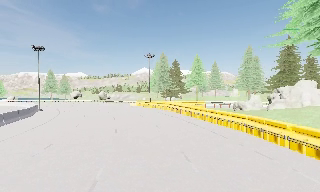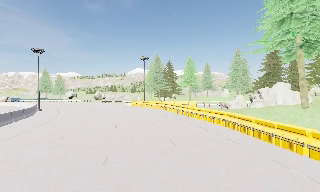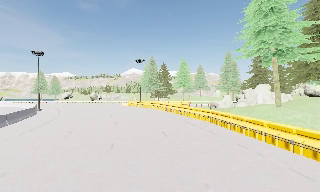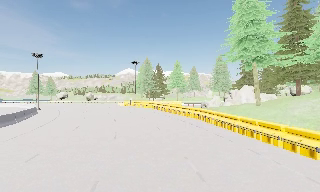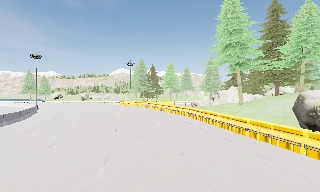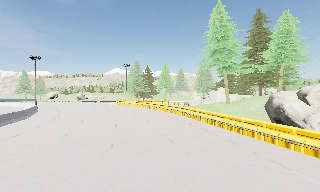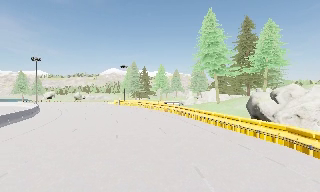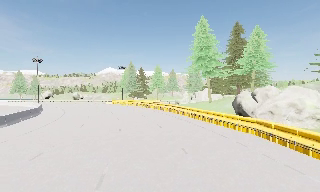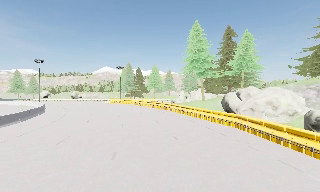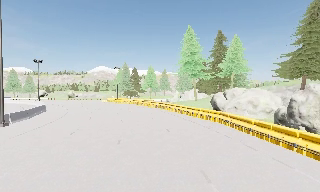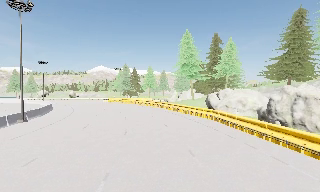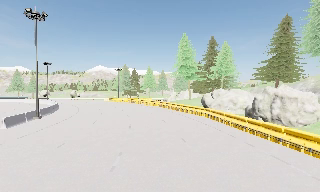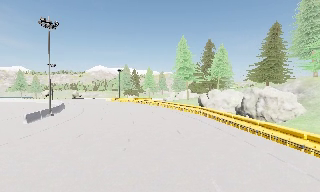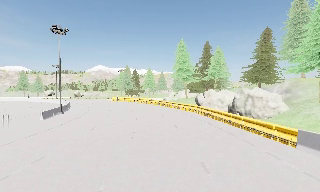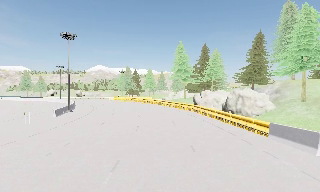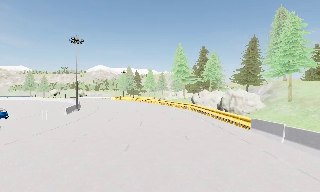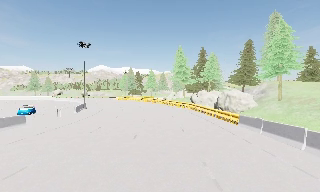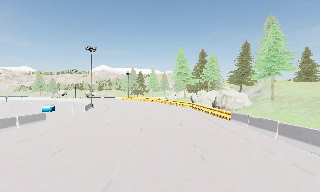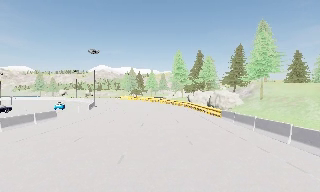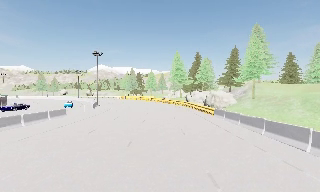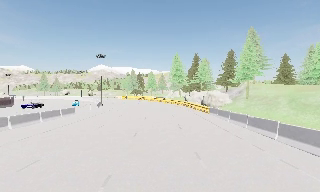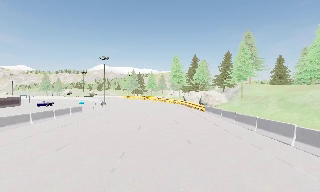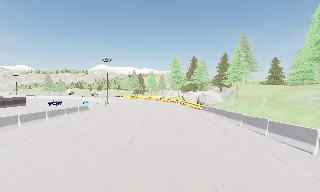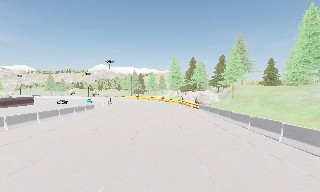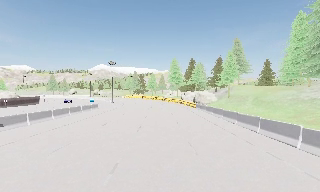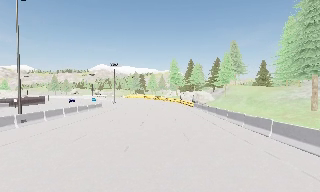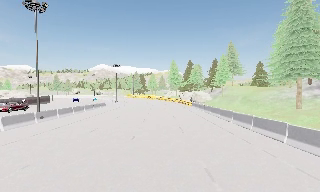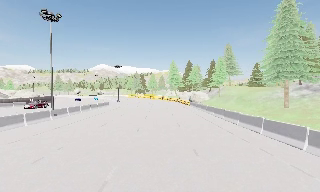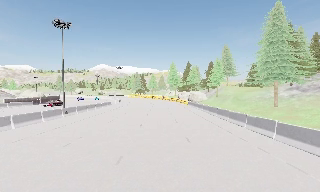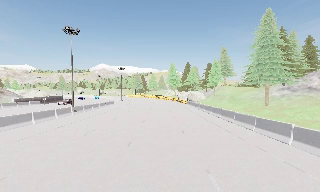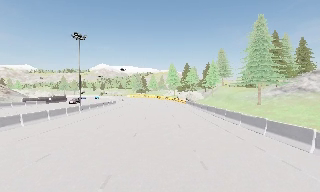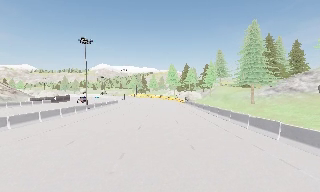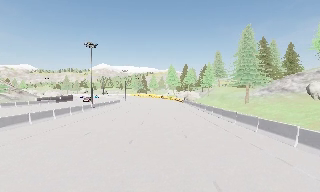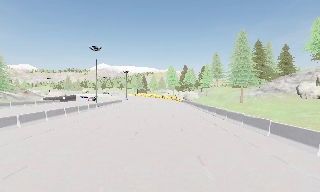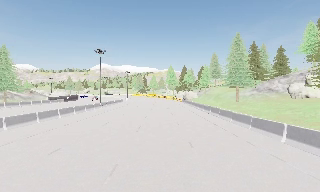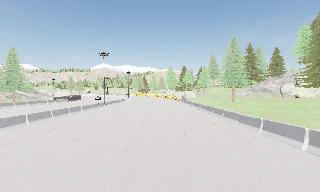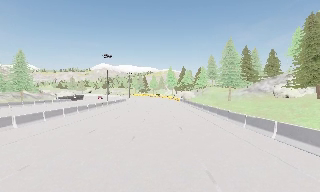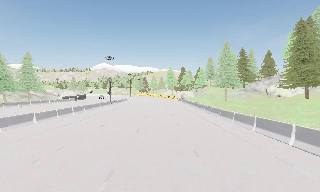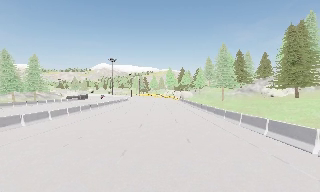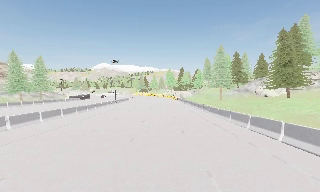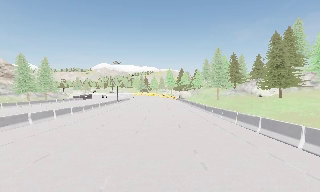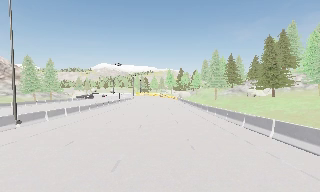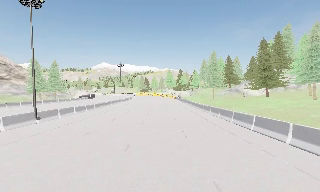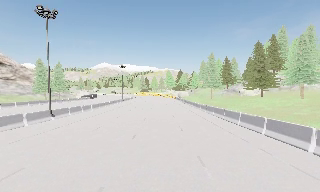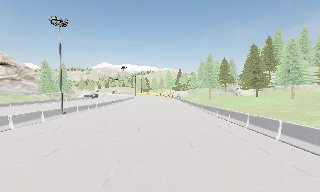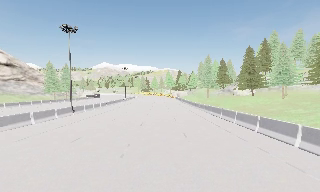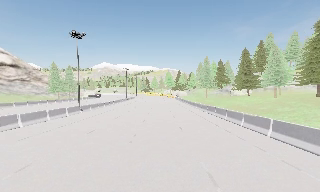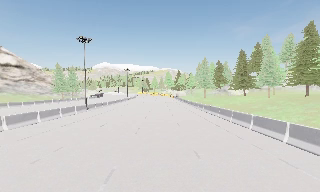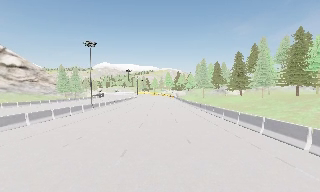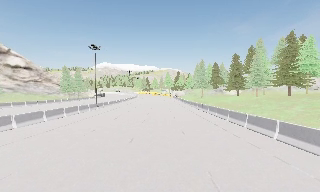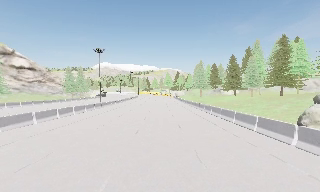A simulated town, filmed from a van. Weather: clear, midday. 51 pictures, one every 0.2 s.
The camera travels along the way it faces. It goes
backward.
0.0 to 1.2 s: The camera swings to its right by about 10 degrees, and the scene slides to the left. It travels backward, about 13 m, so what stands in front gets smaller.
1.2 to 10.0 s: The camera travels backward, about 95 m, so what stands in front gets smaller.
The film runs backward here.
